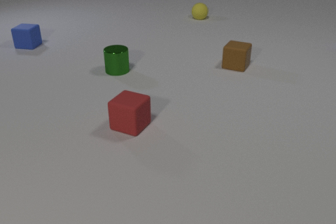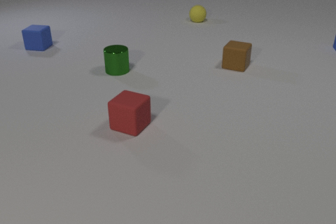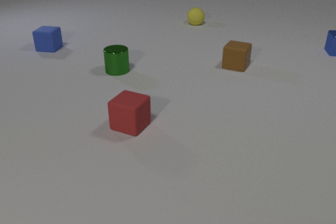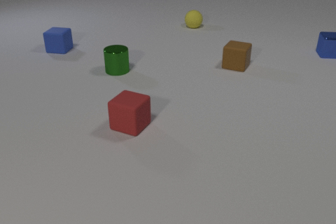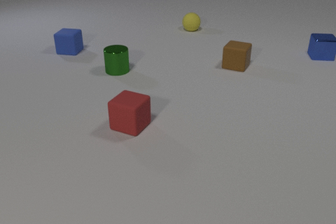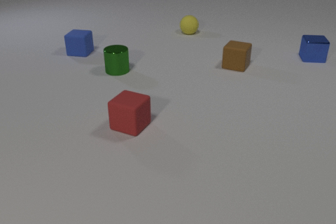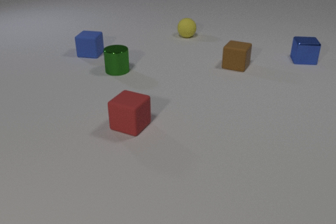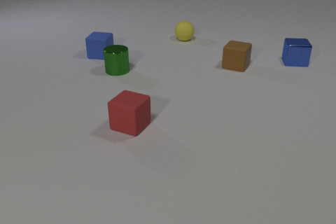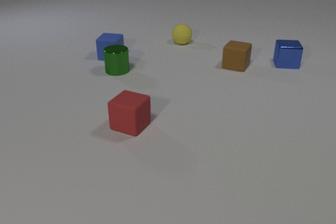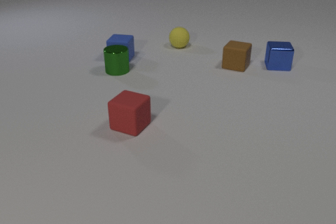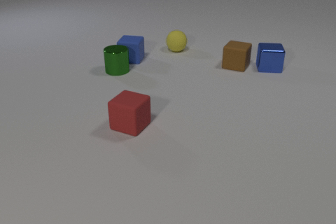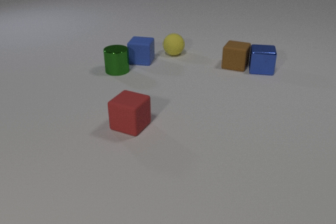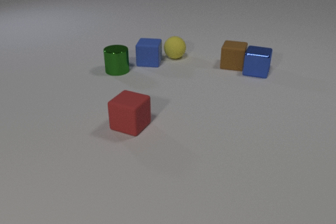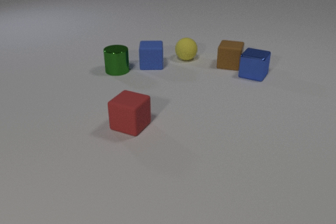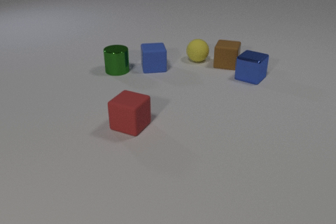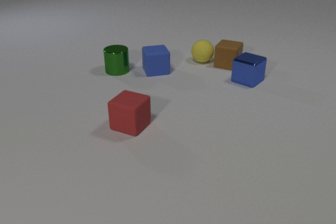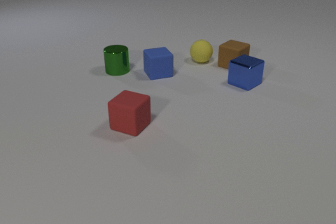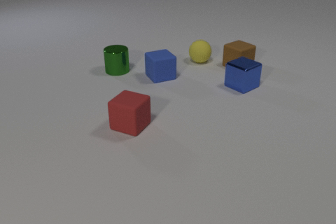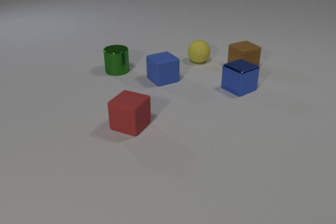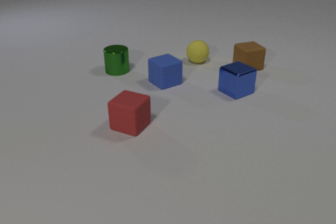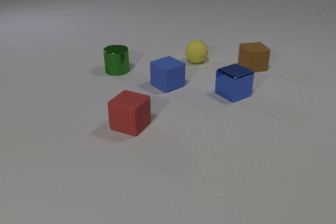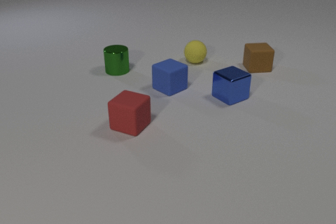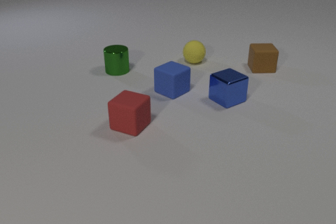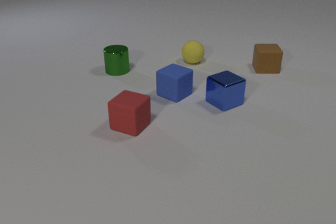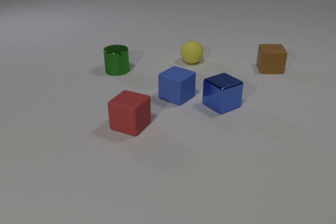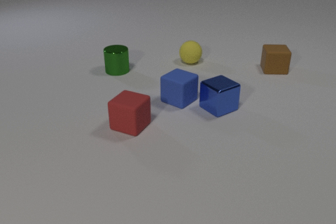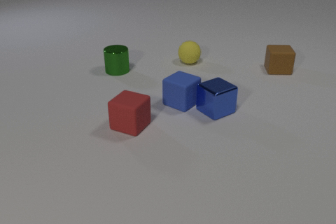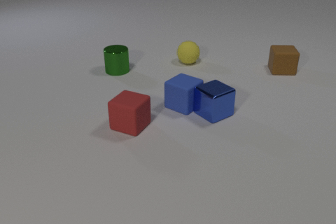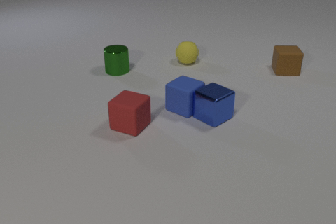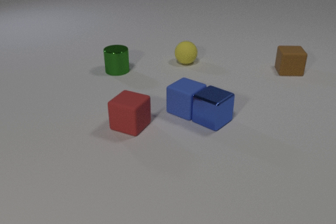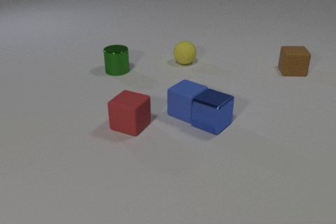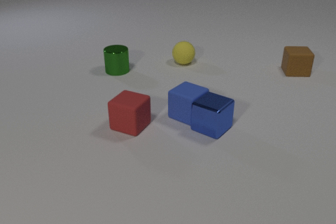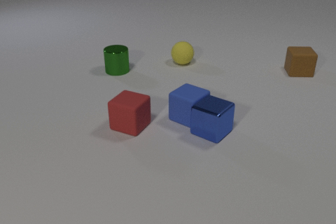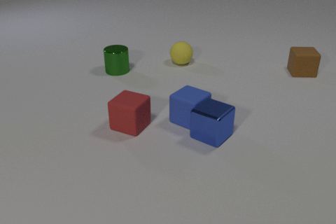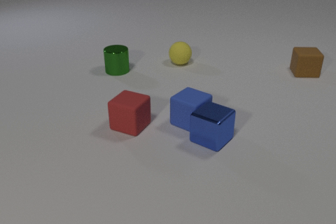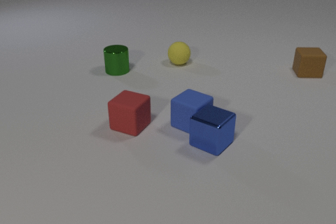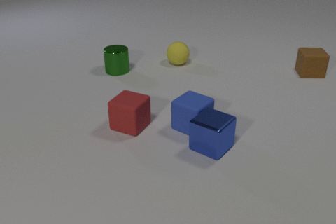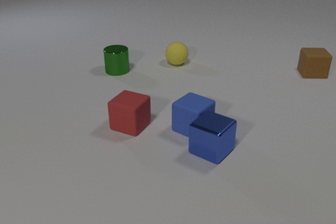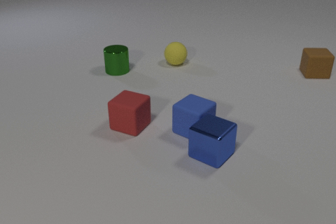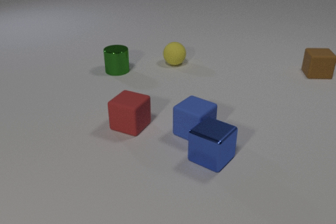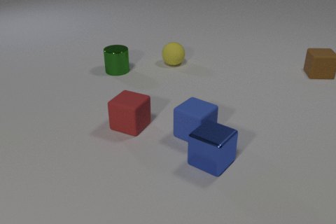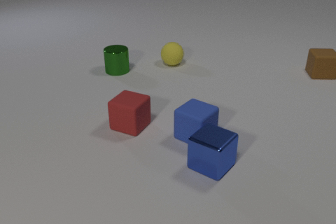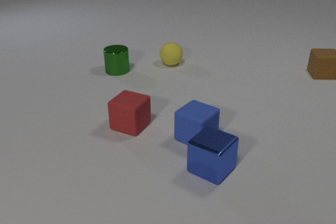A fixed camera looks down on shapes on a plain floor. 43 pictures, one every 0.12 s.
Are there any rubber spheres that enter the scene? no.
What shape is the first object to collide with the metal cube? cube.
How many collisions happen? 4.
0.00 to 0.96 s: The blue rubber cube slides to the right and toward the camera. The yellow rubber sphere rolls toward the camera. The blue metal cube comes in at the right edge, slides toward the camera and to the left.
0.96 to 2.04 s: The blue rubber cube slides toward the camera and to the right, spins so that its near face slides to the right, counterclockwise seen from above. The yellow rubber sphere rolls toward the camera. The blue metal cube slides toward the camera and to the left, spins clockwise seen from above by about 45 degrees, its near face sliding to the left. The brown rubber cube spins clockwise seen from above by about 30 degrees, its near face sliding to the left. The blue metal cube and the brown rubber cube collide. The blue rubber cube and the yellow rubber sphere collide. The yellow rubber sphere and the brown rubber cube collide.
2.04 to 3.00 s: The blue rubber cube slides toward the camera, spins so that its near face slides to the right, counterclockwise seen from above. The yellow rubber sphere rolls to the left. The blue metal cube slides toward the camera and to the left. The brown rubber cube slides to the right, spins clockwise seen from above by about 45 degrees, its near face sliding to the left.
3.00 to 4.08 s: The blue rubber cube slides toward the camera. The yellow rubber sphere rolls to the left. The blue metal cube slides toward the camera. The brown rubber cube slides to the right. The blue rubber cube and the blue metal cube collide.
4.08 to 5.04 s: The blue rubber cube slides toward the camera. The yellow rubber sphere rolls to the left. The blue metal cube slides toward the camera. The brown rubber cube slides to the right.
